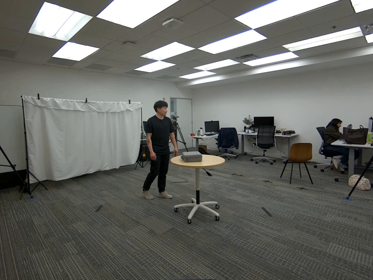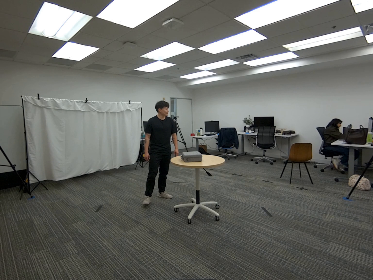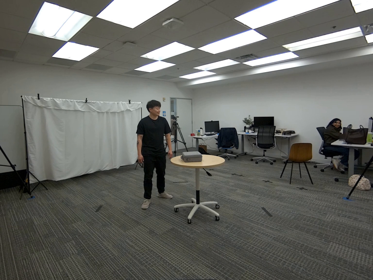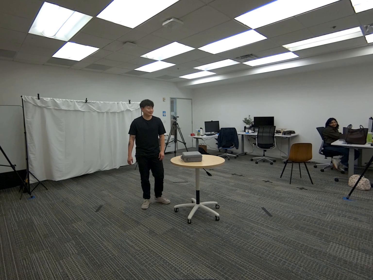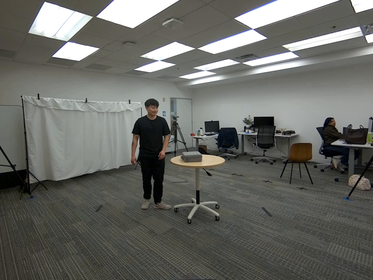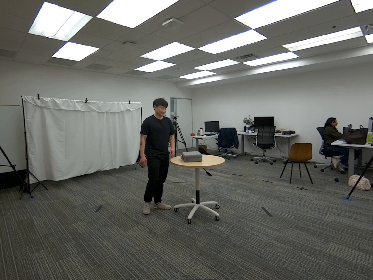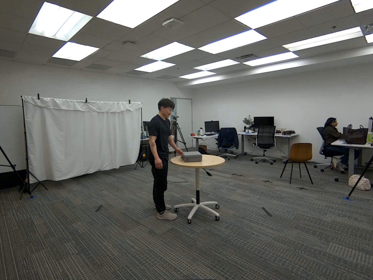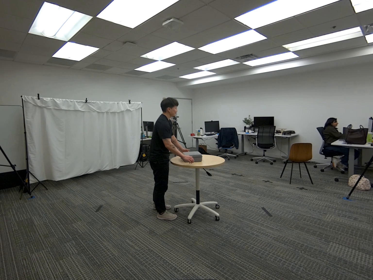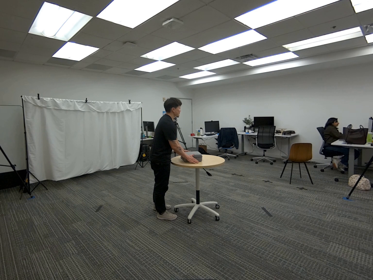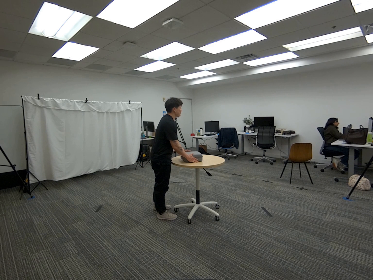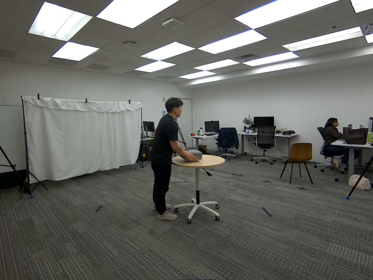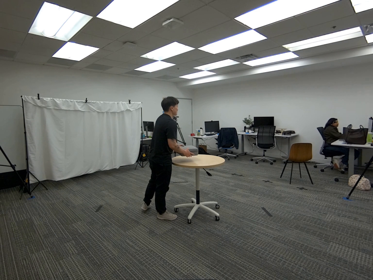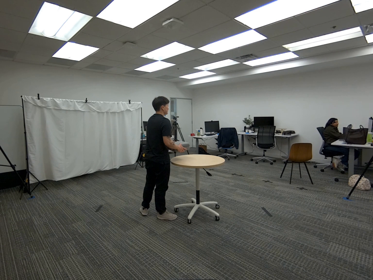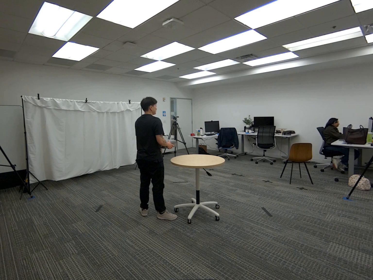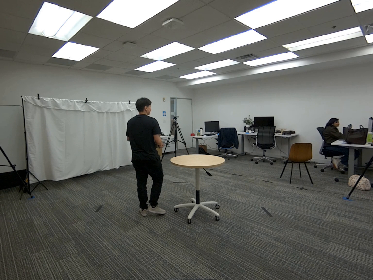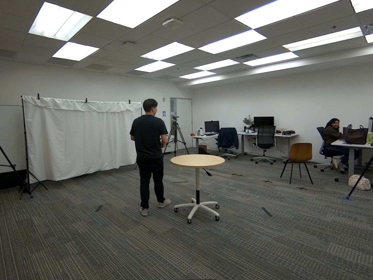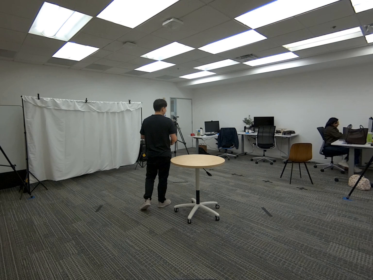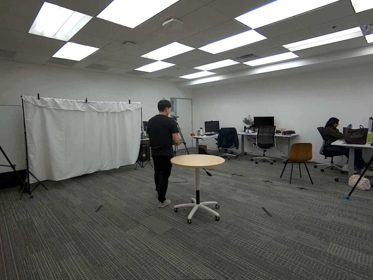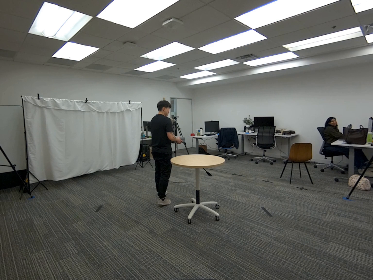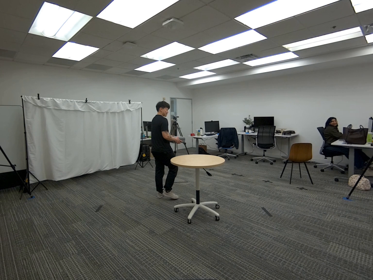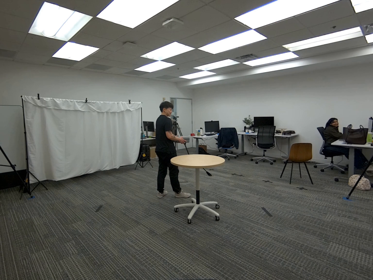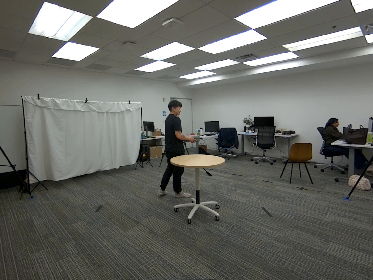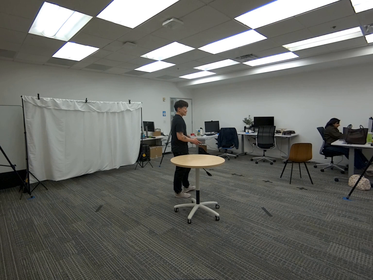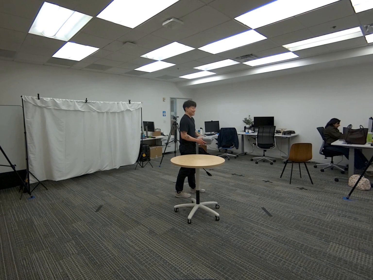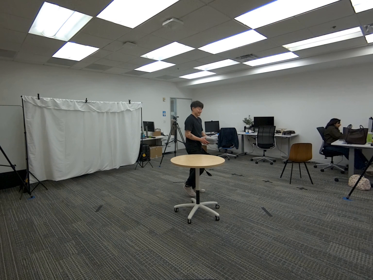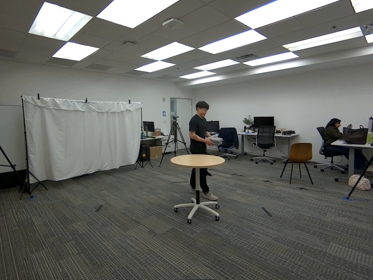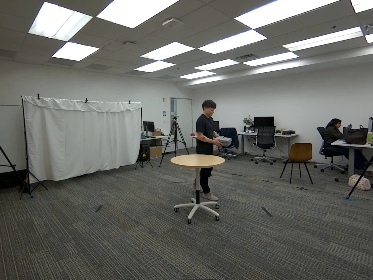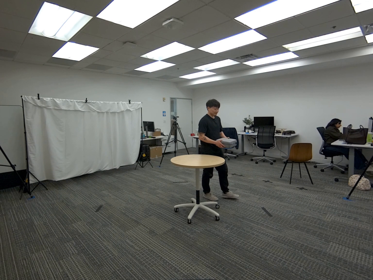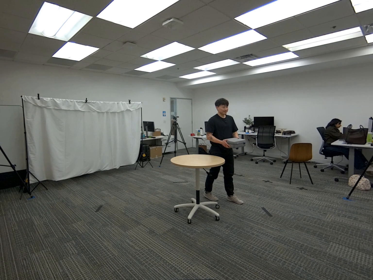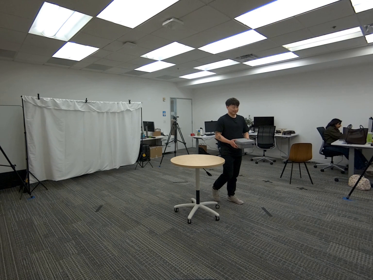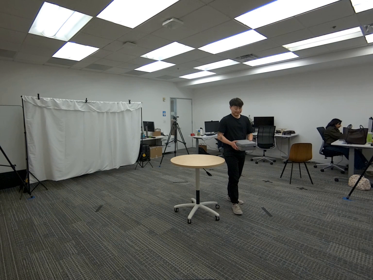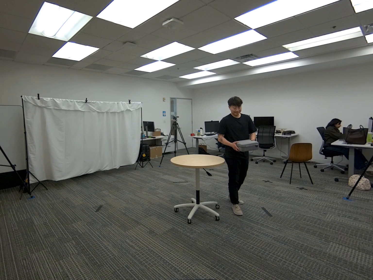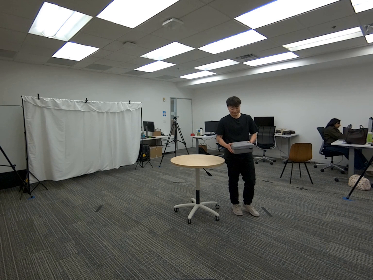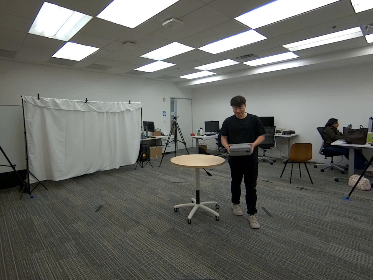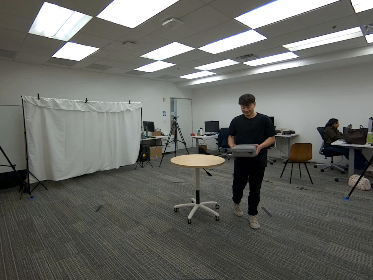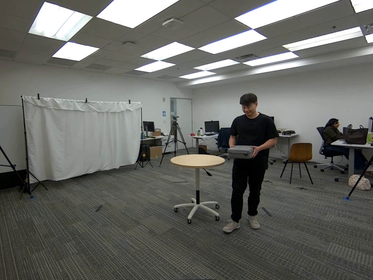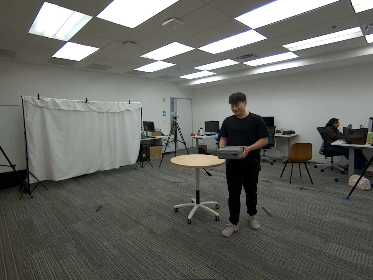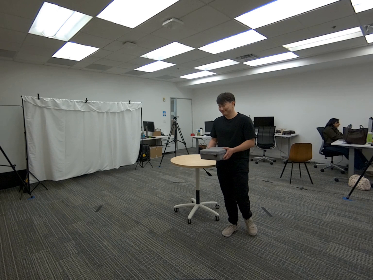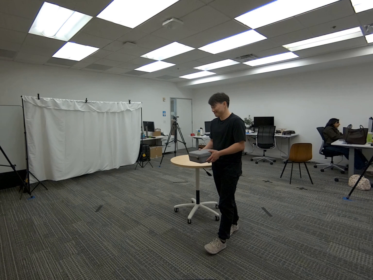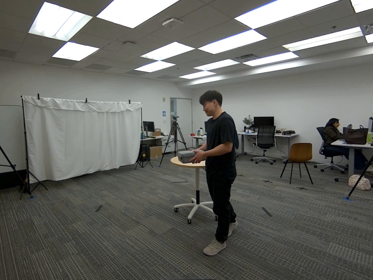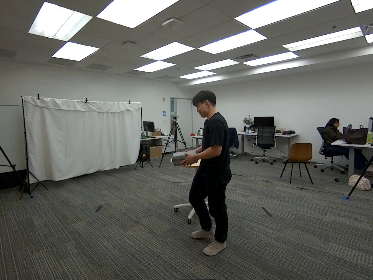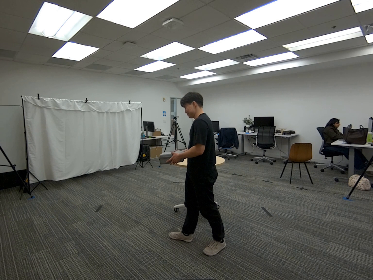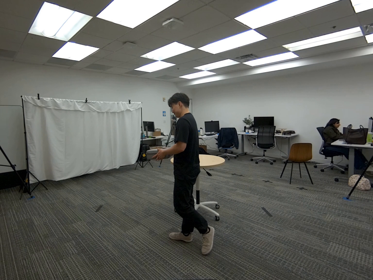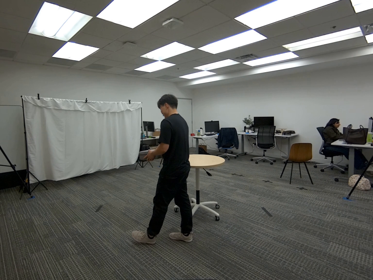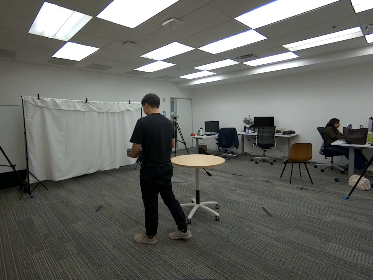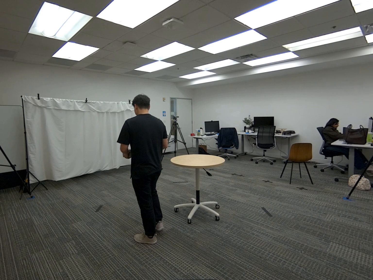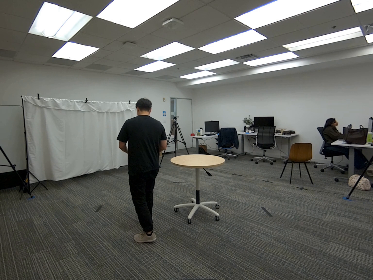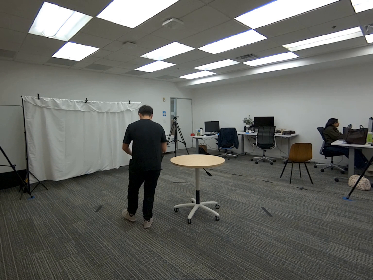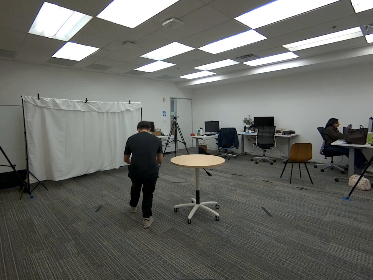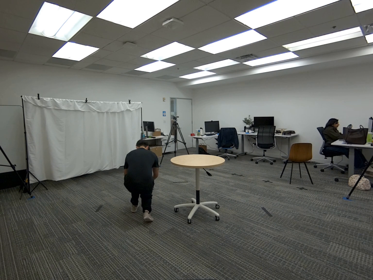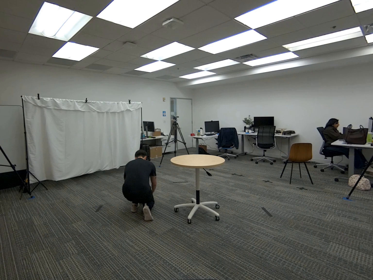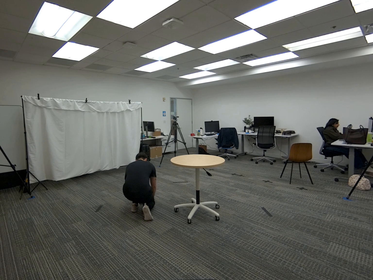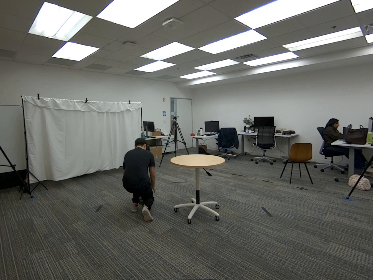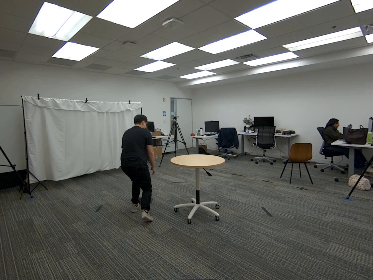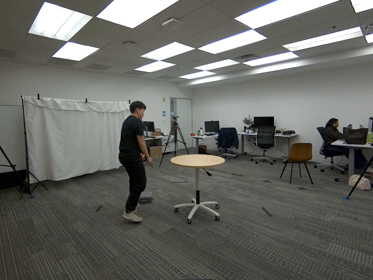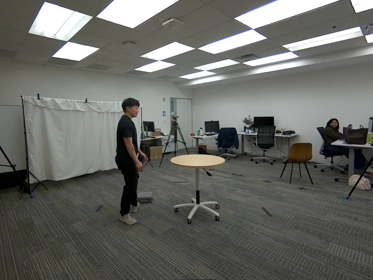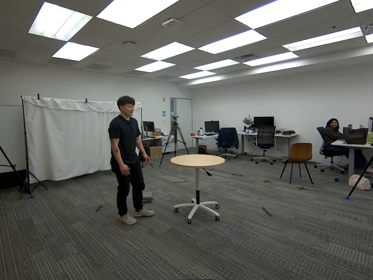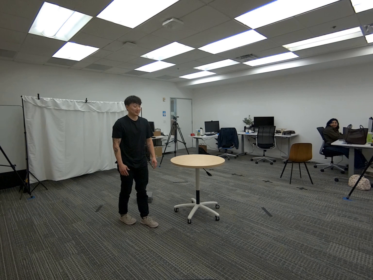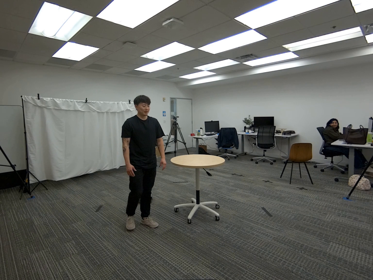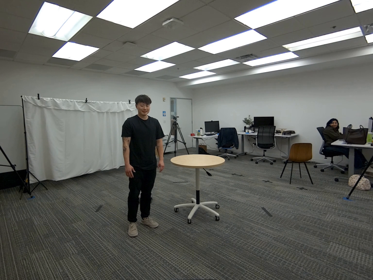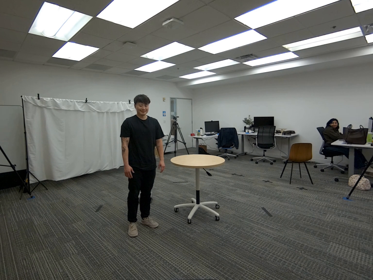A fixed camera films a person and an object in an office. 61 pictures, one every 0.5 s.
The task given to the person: Walk over to the einstar case and pick up the case from the base on the round table and walk within the bounding area and place the case on the ground.
